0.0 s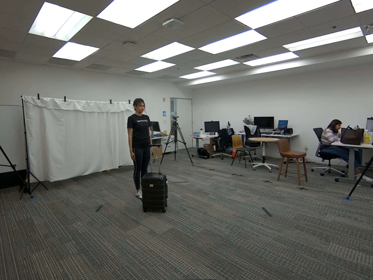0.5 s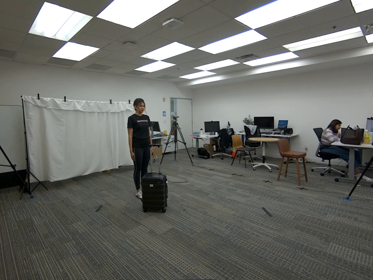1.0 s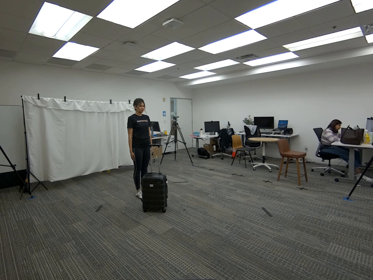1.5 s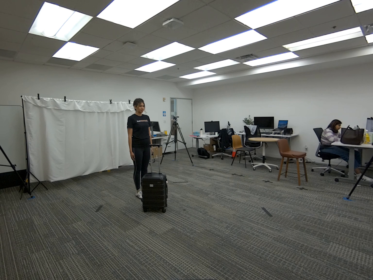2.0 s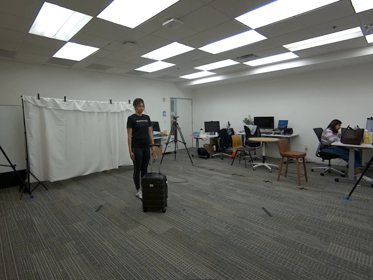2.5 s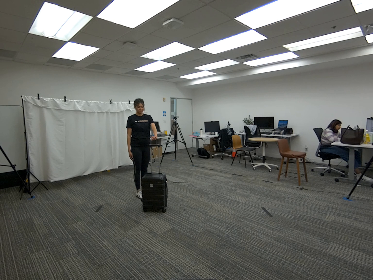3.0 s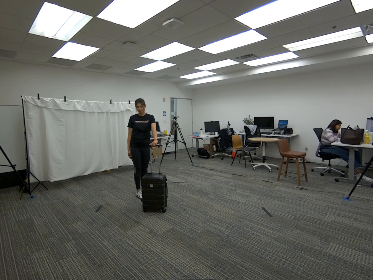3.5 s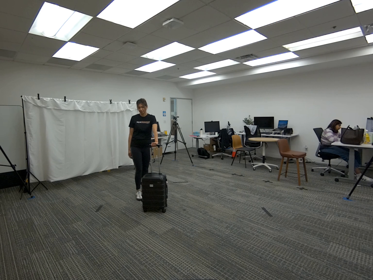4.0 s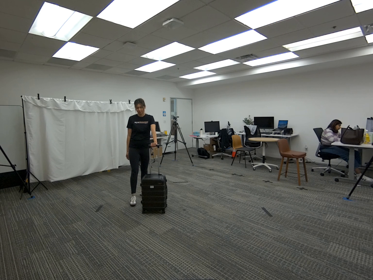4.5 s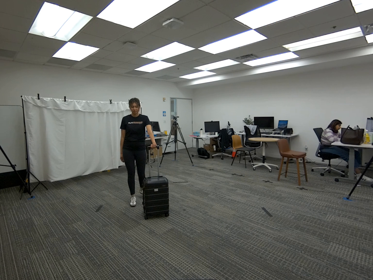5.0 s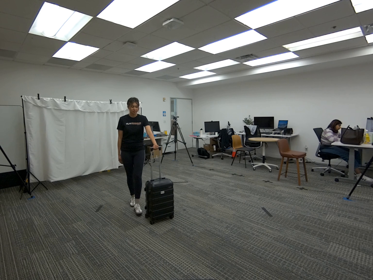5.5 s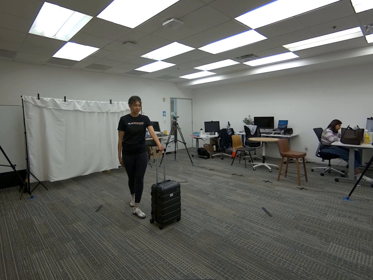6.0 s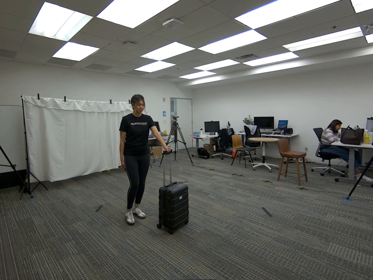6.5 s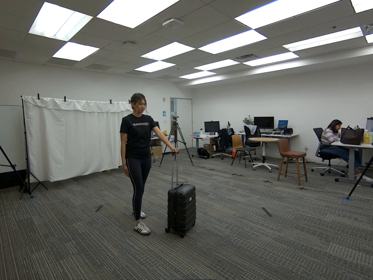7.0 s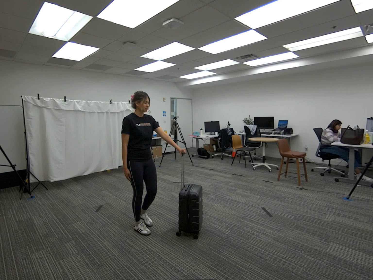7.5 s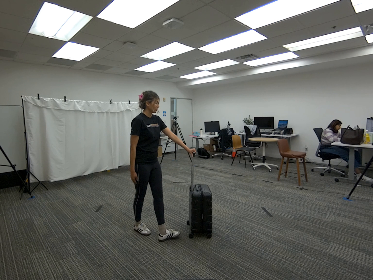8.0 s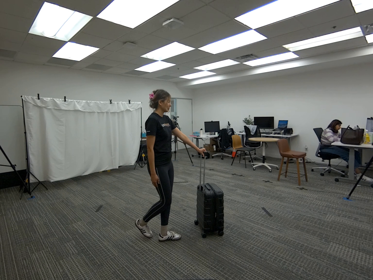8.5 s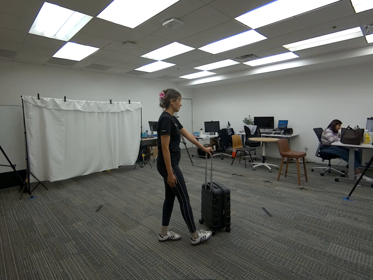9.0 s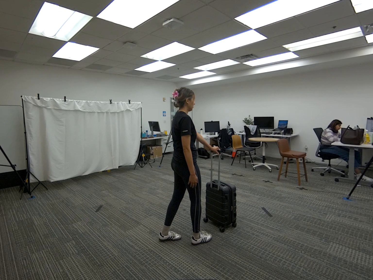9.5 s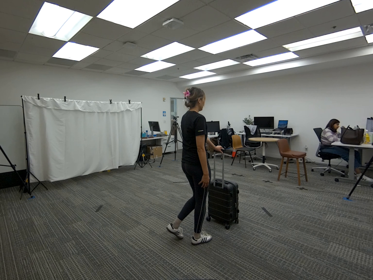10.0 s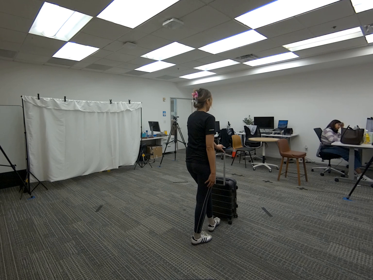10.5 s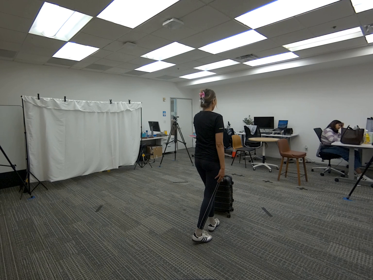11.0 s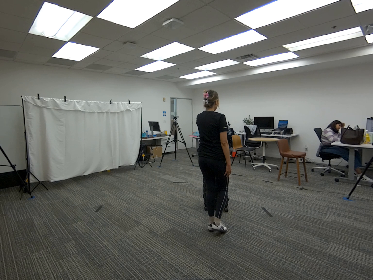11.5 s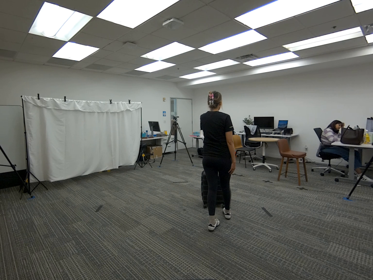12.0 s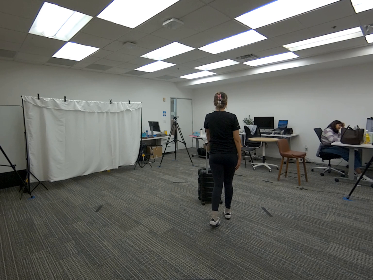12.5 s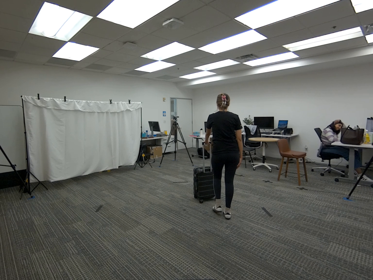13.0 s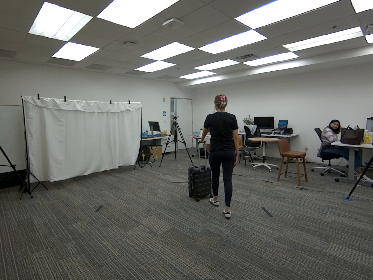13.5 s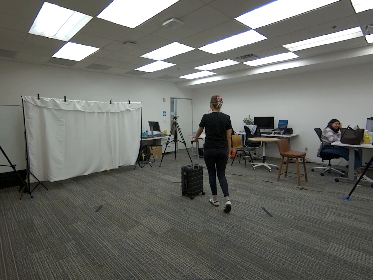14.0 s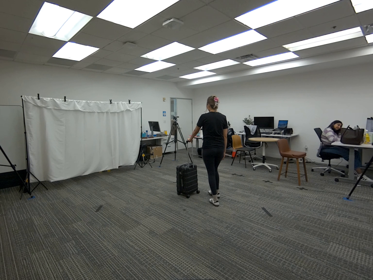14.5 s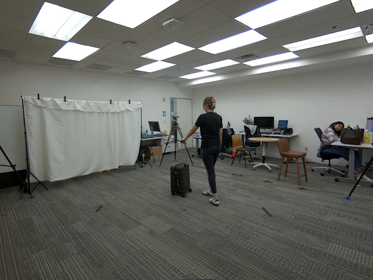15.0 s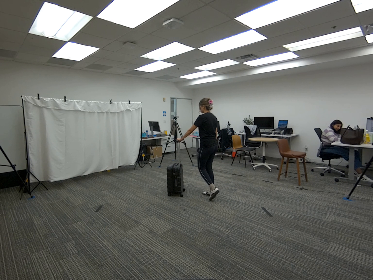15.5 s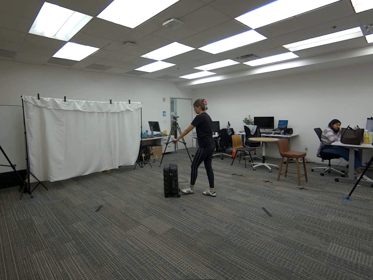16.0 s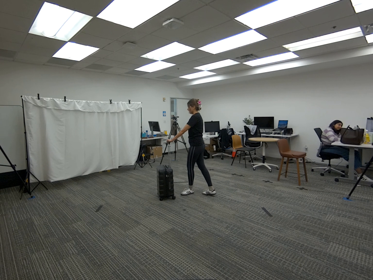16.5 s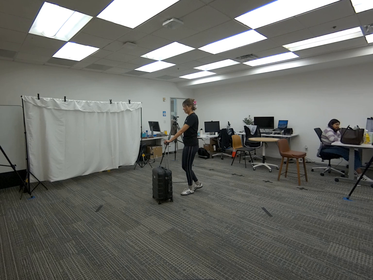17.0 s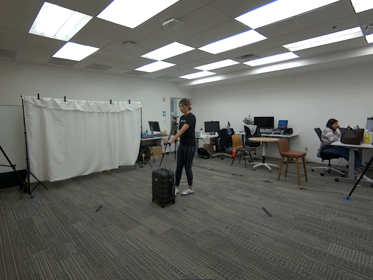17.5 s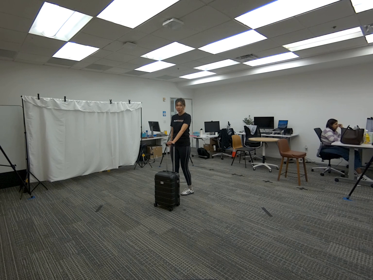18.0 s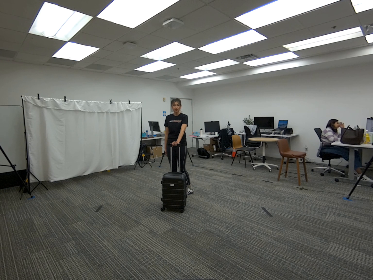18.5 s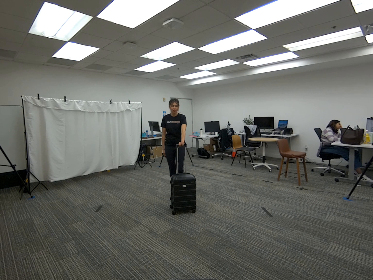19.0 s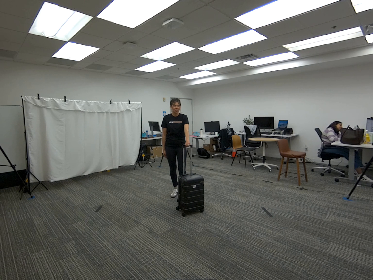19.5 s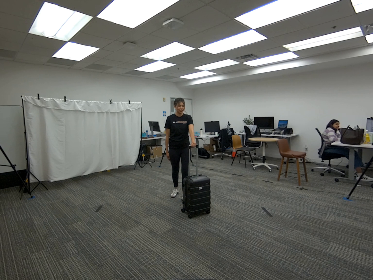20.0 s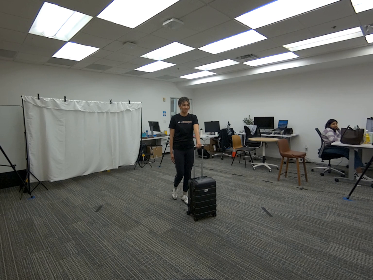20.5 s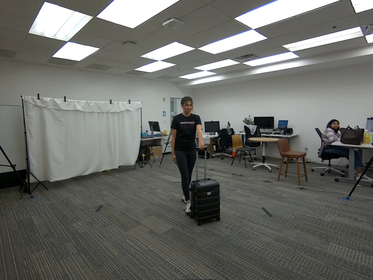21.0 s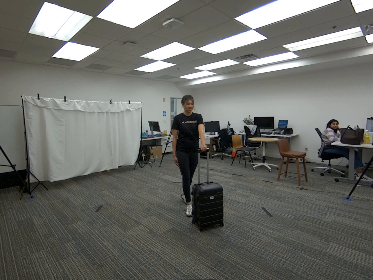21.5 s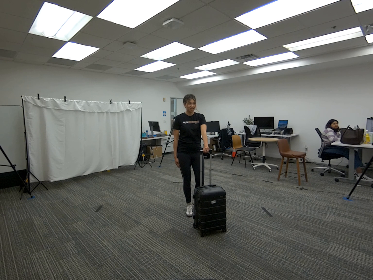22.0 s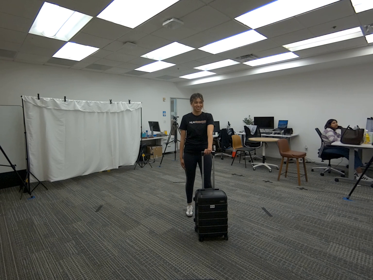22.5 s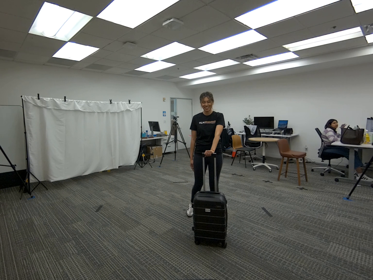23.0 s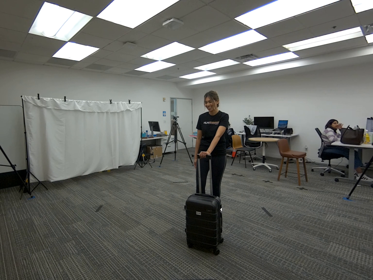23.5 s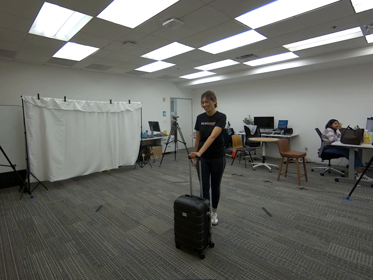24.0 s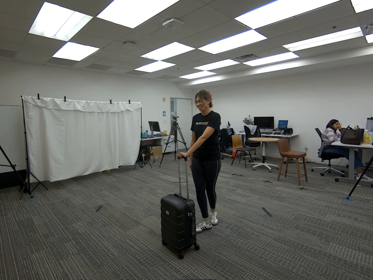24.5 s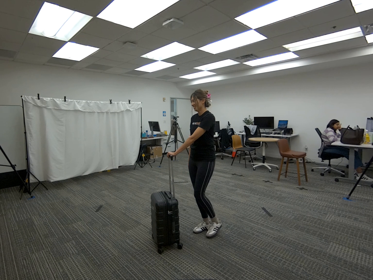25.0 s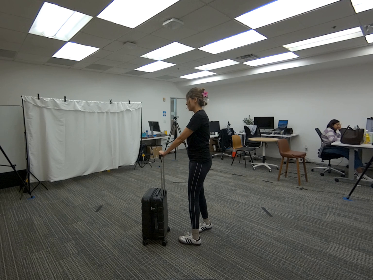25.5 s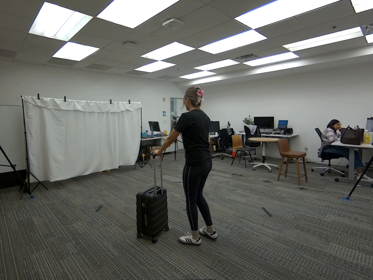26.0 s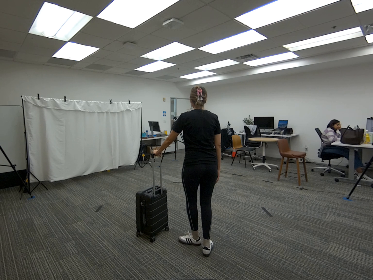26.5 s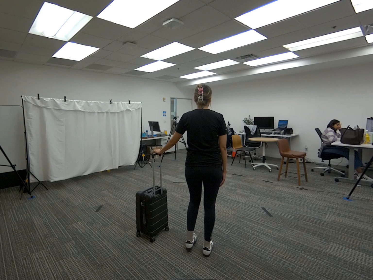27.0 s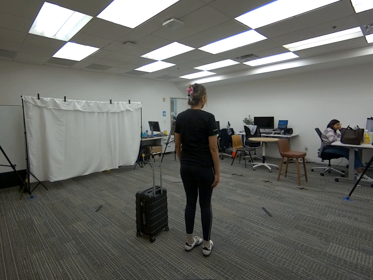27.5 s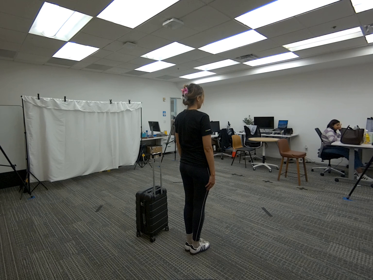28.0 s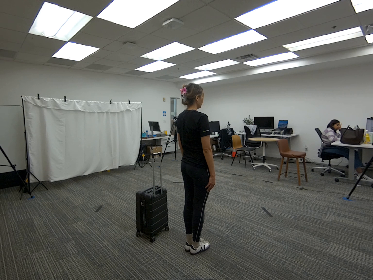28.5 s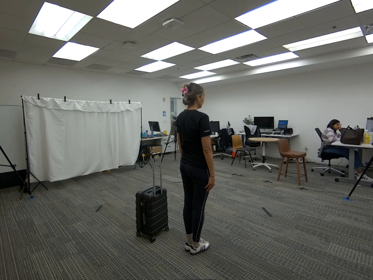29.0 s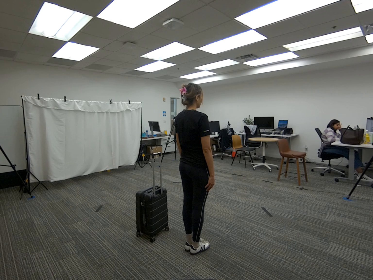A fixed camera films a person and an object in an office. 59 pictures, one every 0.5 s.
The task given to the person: Walk over to the rolling luggage within the bounding area and grasp the rolling luggage from the top handle with left hand and push the rolling luggage infront of you within the bounding area. Step away when complete.
